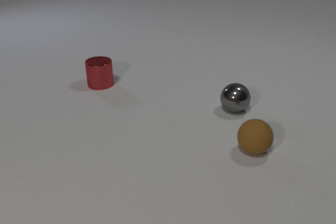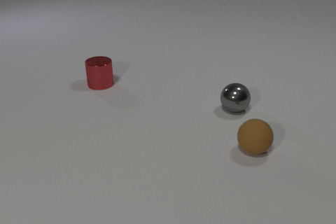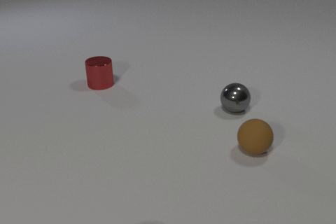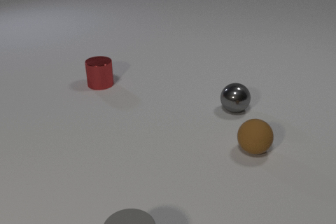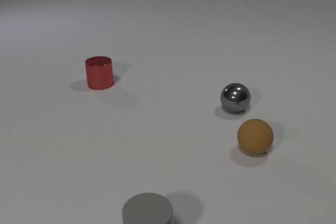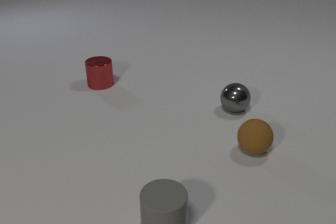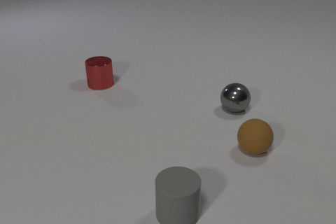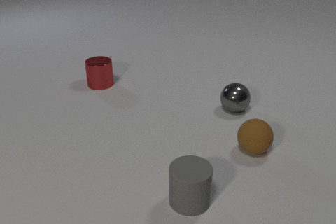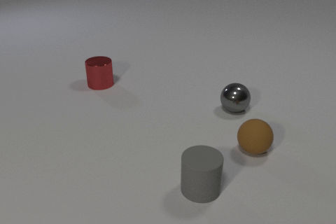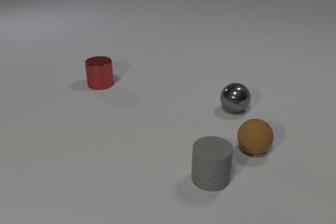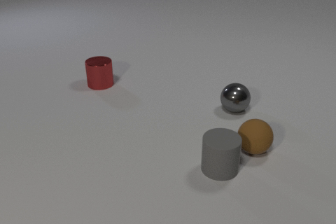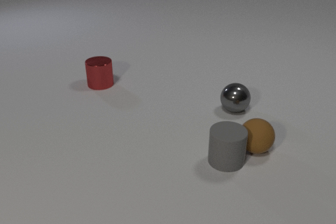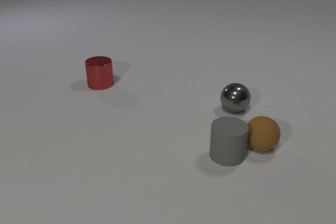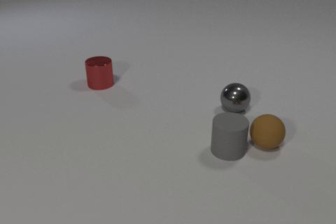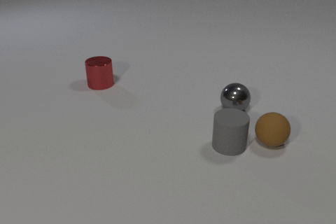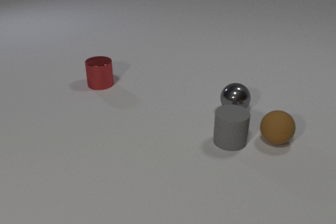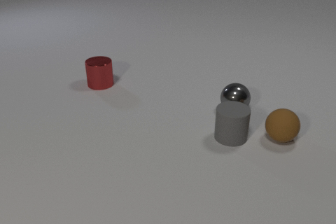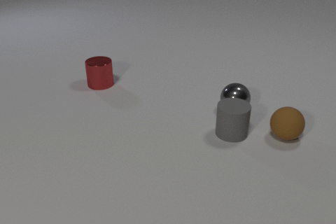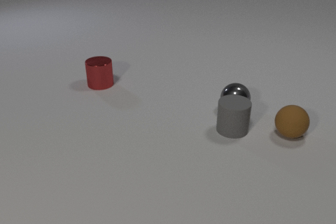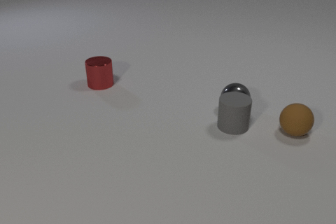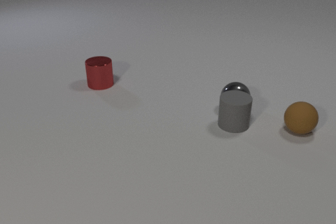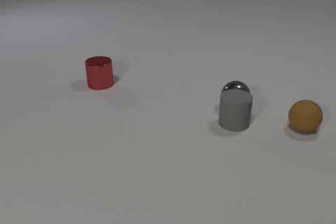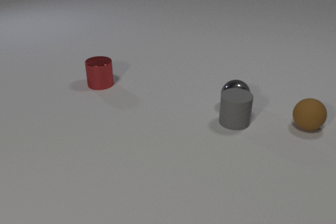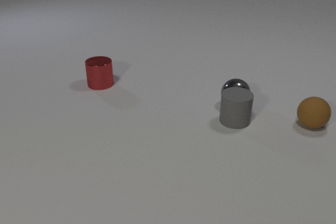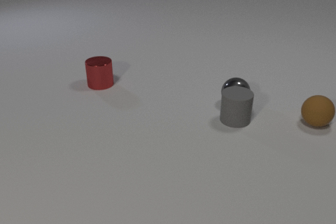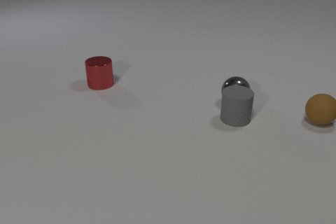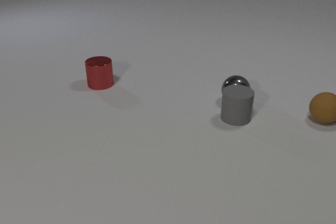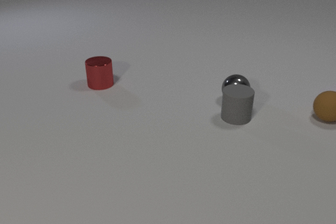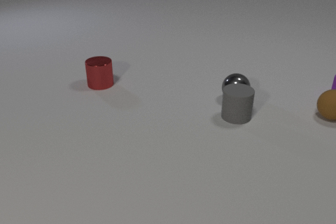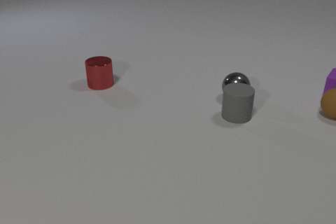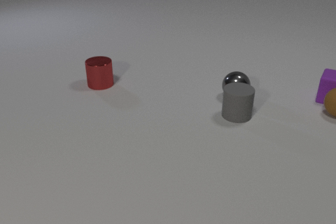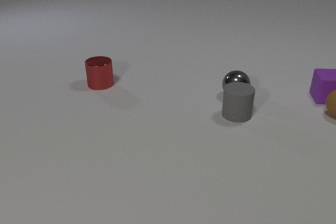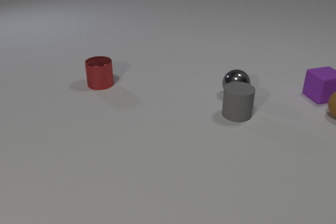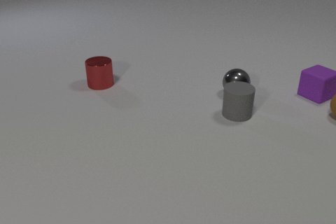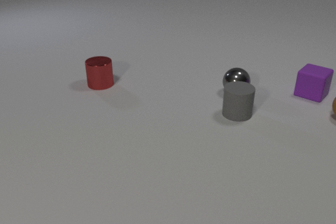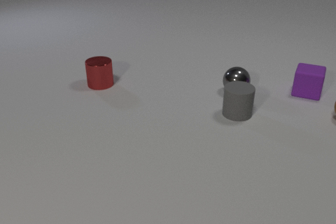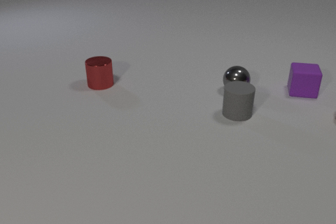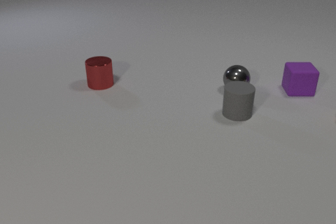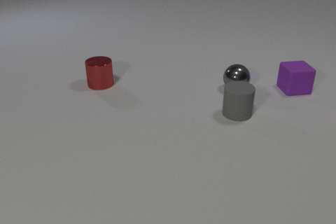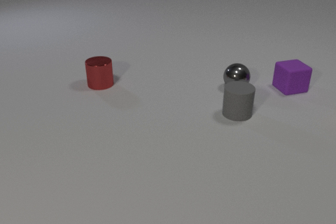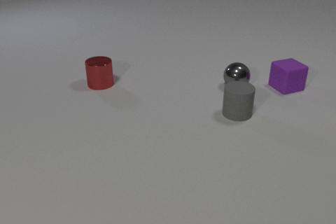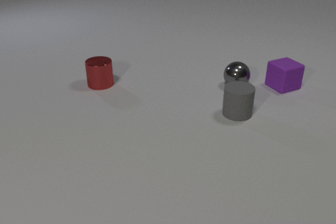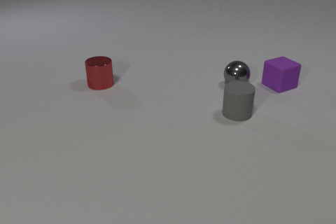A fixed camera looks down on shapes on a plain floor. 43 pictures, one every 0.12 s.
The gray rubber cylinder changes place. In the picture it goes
away from the camera.
0.00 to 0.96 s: The gray rubber cylinder comes in at the bottom edge, slides away from the camera and to the right.
0.96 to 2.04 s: The gray rubber cylinder slides away from the camera. The brown rubber sphere rolls away from the camera and to the right. The gray rubber cylinder and the brown rubber sphere collide.
2.04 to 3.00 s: The gray rubber cylinder slides away from the camera. The brown rubber sphere rolls away from the camera and to the right. The gray metal sphere rolls away from the camera. The gray rubber cylinder and the gray metal sphere collide.
3.00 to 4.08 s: The gray rubber cylinder slides away from the camera. The brown rubber sphere rolls to the right and away from the camera. The gray metal sphere rolls away from the camera. The purple rubber cube comes in at the right edge, slides to the left, spins counterclockwise seen from above by about 90 degrees, its near face sliding to the right. The brown rubber sphere and the purple rubber cube collide.
4.08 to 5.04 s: The brown rubber sphere leaves at the right edge. The gray metal sphere rolls away from the camera. The purple rubber cube slides to the left, spins counterclockwise seen from above by about 75 degrees, its near face sliding to the right.
How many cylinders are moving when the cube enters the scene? 1.
How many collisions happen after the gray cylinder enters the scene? 3.
Are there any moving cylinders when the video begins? no.
